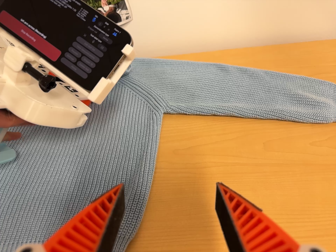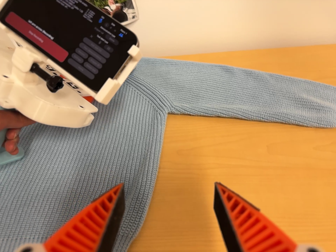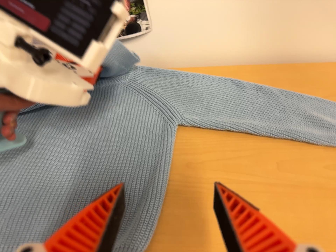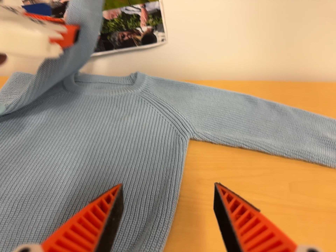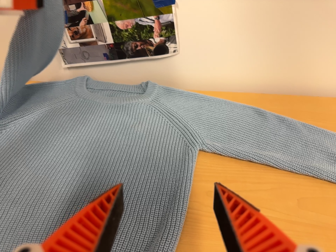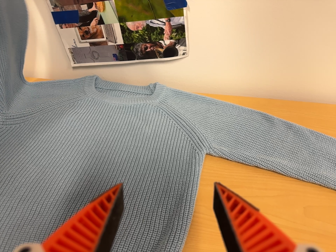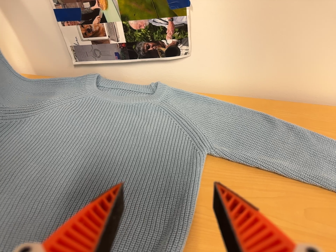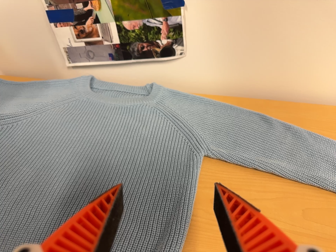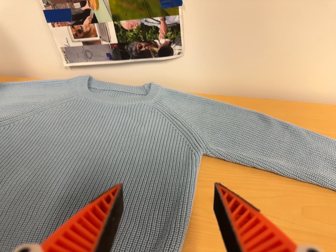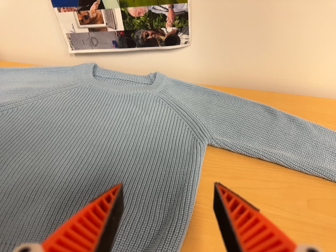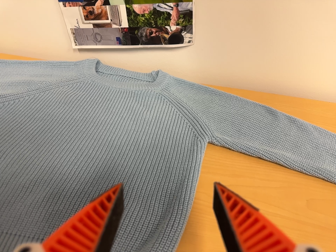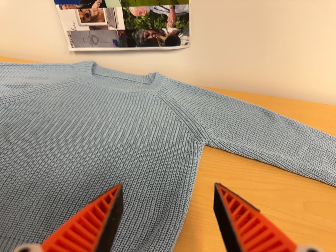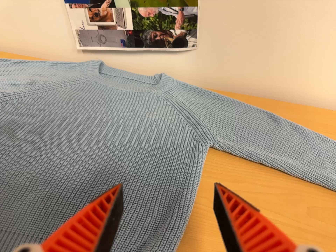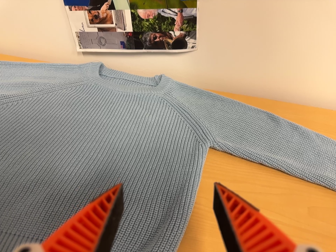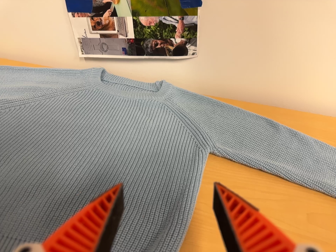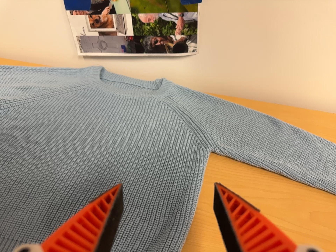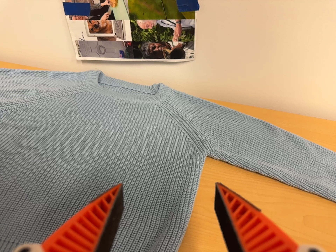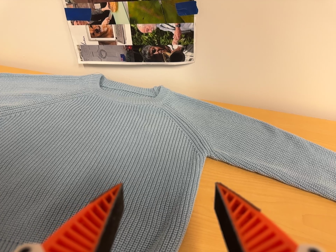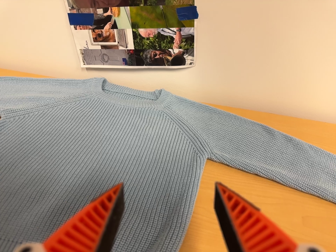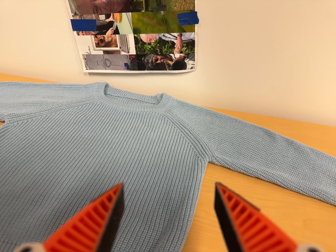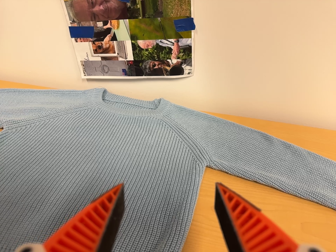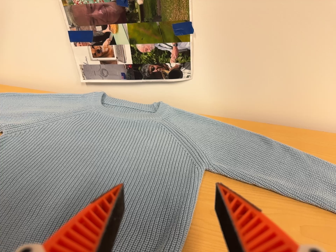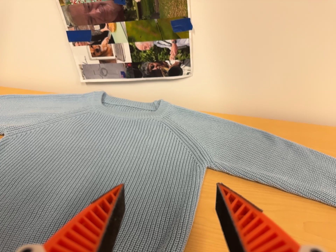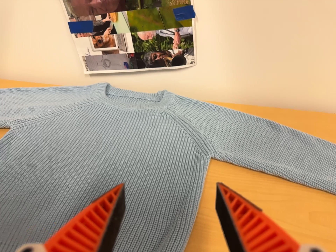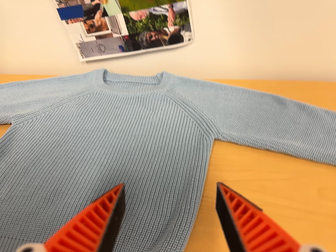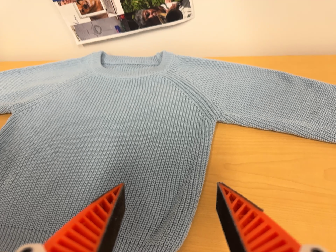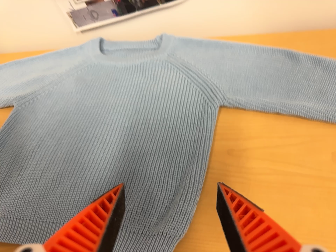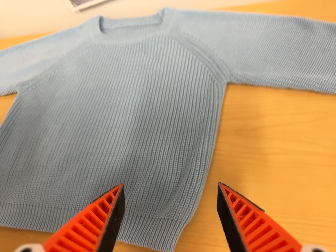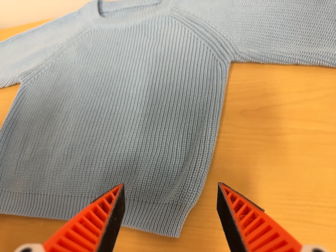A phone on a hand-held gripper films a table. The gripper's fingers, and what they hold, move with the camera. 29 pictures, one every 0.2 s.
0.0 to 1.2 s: The camera travels to its left and toward the top of its view, about 7 cm, so close, fixed things drift to the right. It rolls about its line of sight by about 10 degrees, and the scene rotates clockwise.
1.2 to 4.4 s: The camera shifts only a little, or ends up much as it began.
4.4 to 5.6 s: The camera pans to its left by about 15 degrees. It travels to its right and forward, about 9 cm. Its aim tips toward the bottom of its view by about 25 degrees, and the scene shifts upward. It rolls about its line of sight by about 15 degrees, and the scene rotates counterclockwise.
The film runs backward here.
